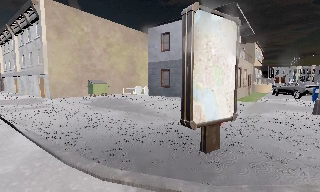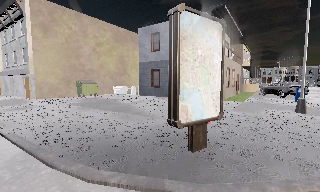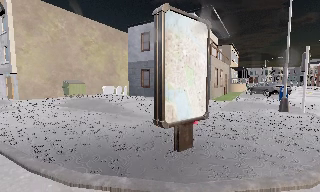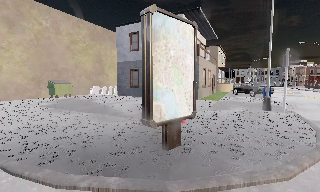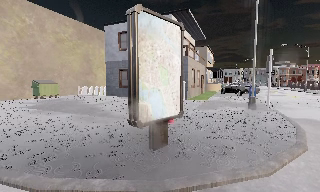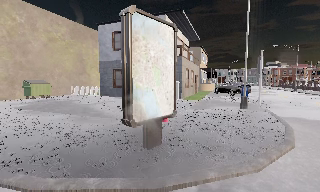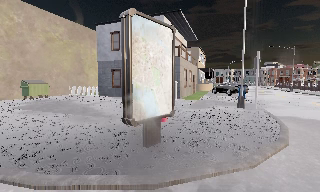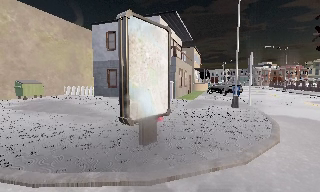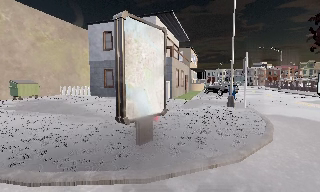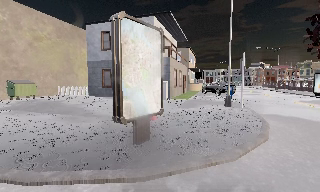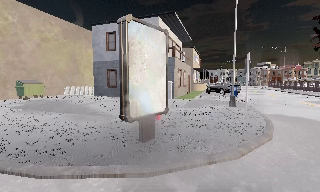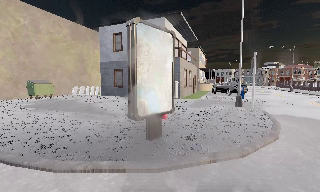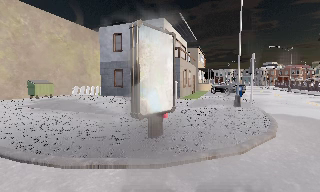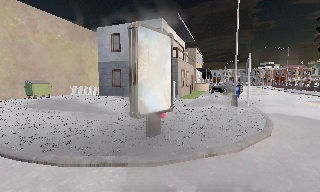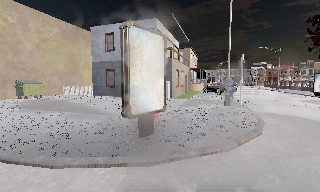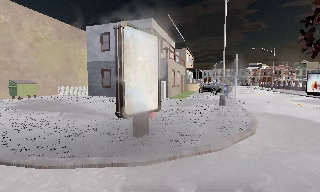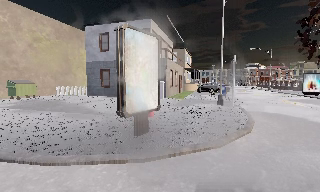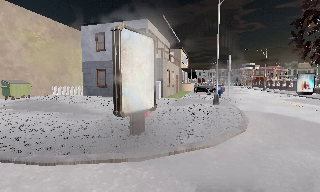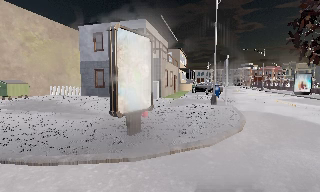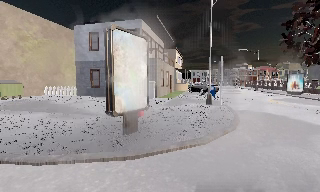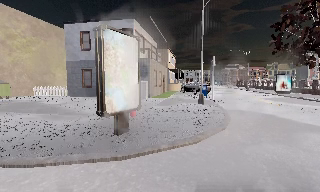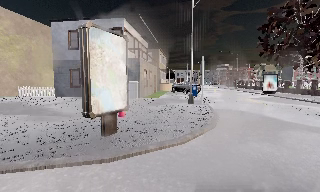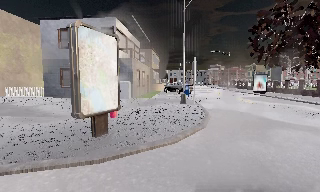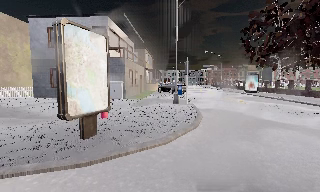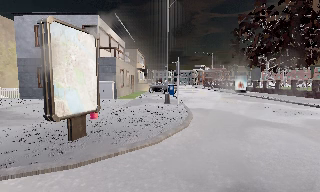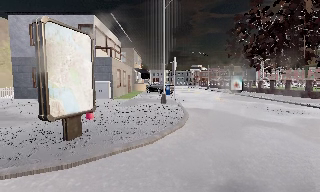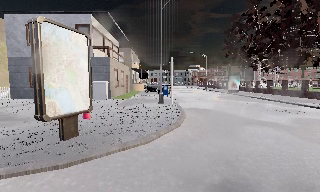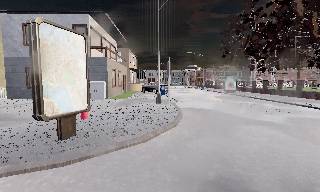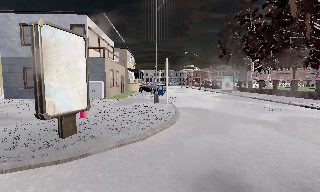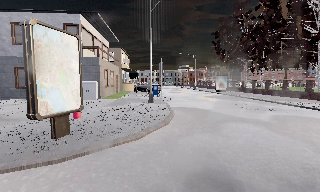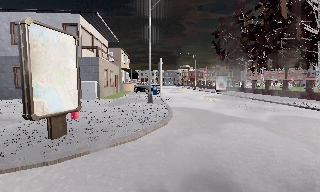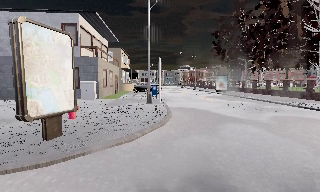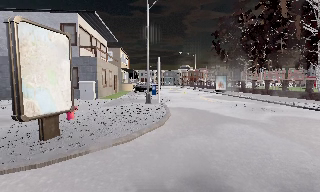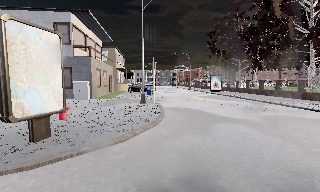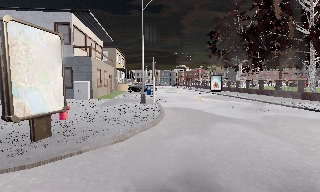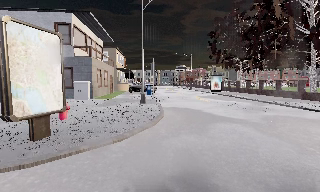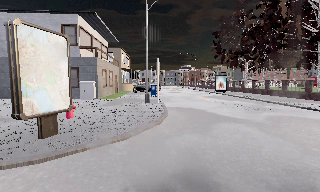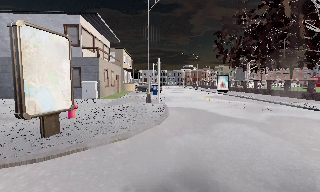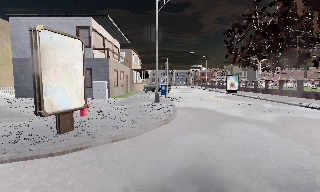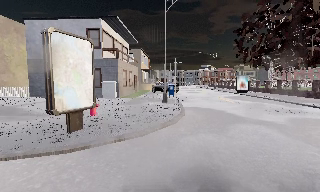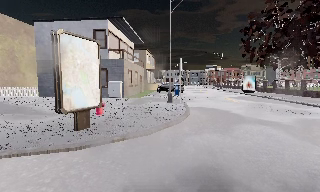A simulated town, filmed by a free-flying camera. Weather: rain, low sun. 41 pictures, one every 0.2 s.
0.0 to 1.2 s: The camera swings to its right by about 15 degrees, and the scene slides to the left.
1.2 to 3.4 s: The camera travels backward, about 1 m, so what stands in front gets smaller.
3.4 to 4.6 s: The camera pans to its right, which is clockwise from overhead, by about 10 degrees.
4.6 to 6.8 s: The camera travels to its right, about 0.5 m, so close, fixed things drift to the left.
6.8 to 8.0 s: The scene slides to the right, as the camera pans about 10 degrees to its left.
The film runs backward here.
